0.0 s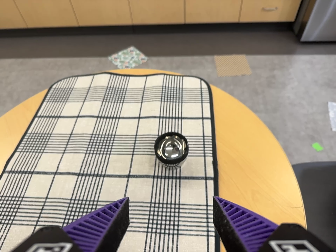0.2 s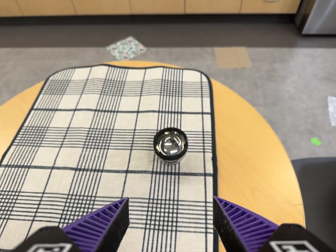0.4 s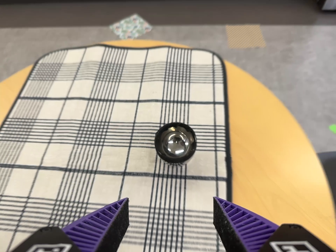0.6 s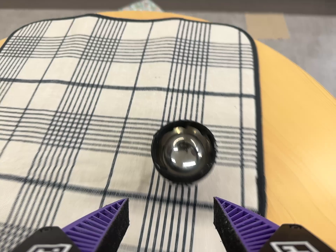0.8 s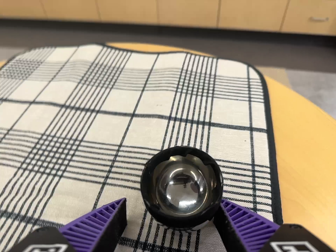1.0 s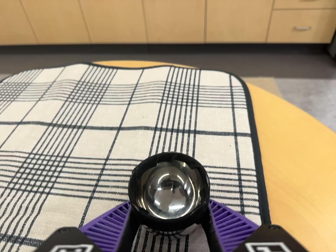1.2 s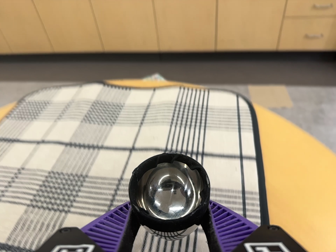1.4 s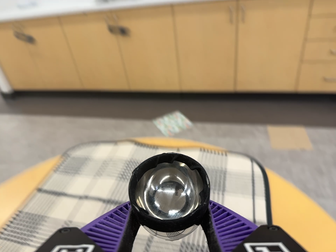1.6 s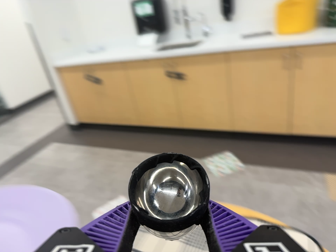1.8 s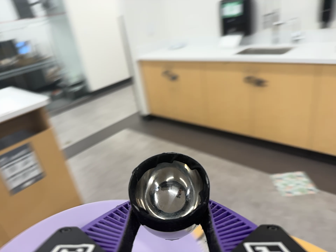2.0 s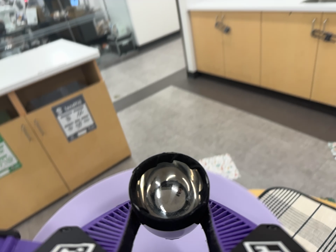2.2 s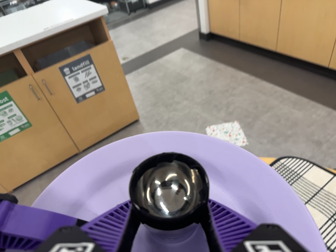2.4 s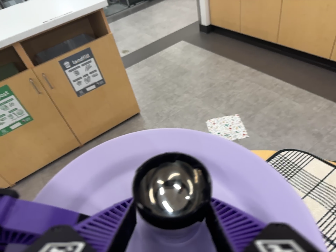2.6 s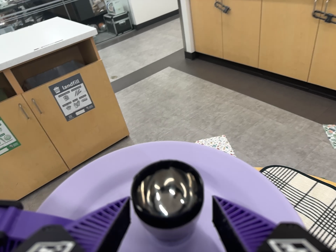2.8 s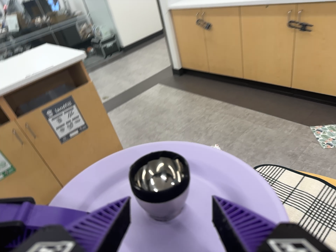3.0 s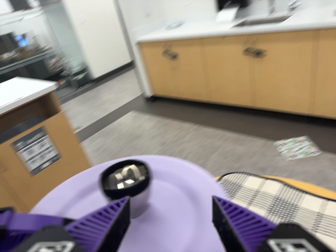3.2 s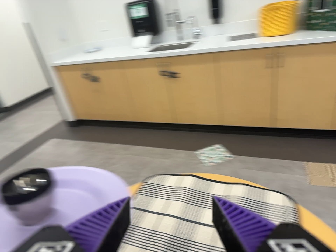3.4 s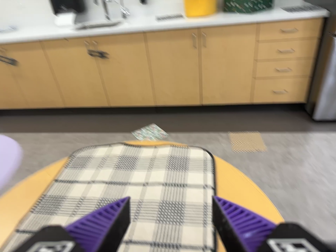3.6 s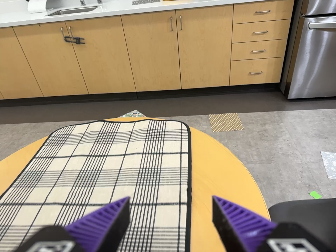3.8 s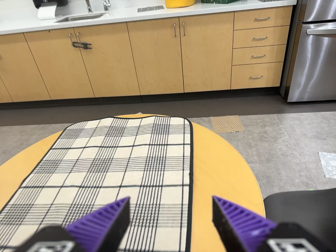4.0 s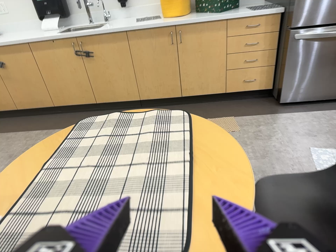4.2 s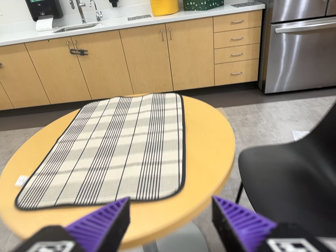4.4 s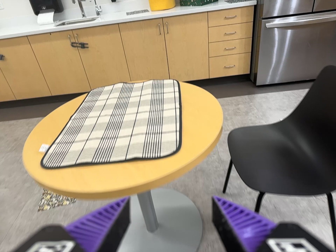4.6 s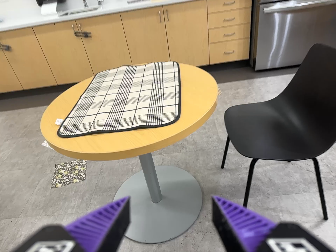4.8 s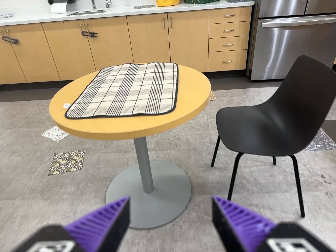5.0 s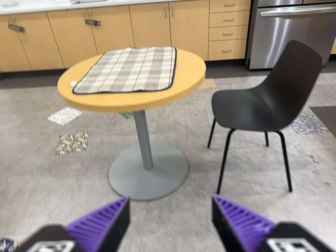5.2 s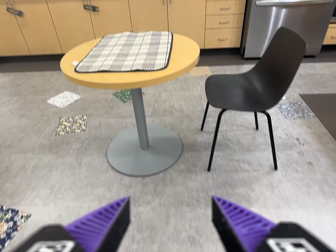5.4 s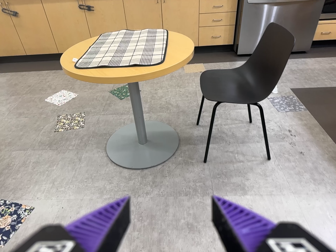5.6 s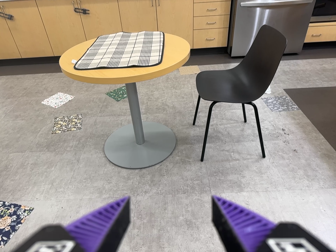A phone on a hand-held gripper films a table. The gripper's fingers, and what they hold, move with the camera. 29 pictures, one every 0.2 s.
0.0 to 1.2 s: The camera travels forward, about 26 cm, so what stands in front looms larger.
1.2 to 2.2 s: The camera pans to its left by about 40 degrees. It travels toward the top of its view, to its left and backward, about 30 cm, so close, fixed things drift downward. It rolls about its line of sight by about 20 degrees, and the scene rotates clockwise.
2.2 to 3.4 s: The camera pans to its right by about 40 degrees. It travels backward, toward the bottom of its view and to its right, about 26 cm. Its aim tips toward the top of its view by about 15 degrees. It rolls about its line of sight by about 20 degrees, and the scene rotates counterclockwise.
3.4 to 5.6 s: The camera travels backward and toward the bottom of its view, about 120 cm, so what stands in front gets smaller.
The film runs backward here.
